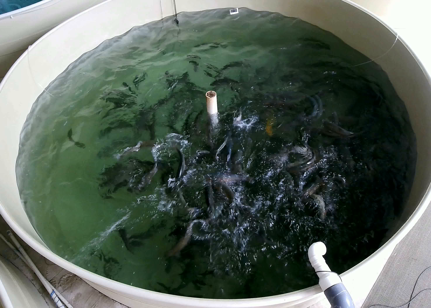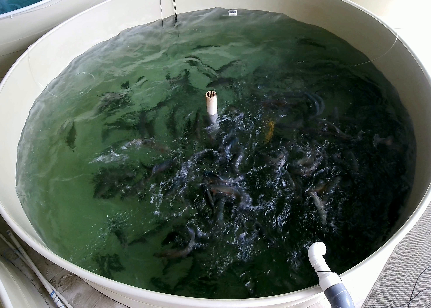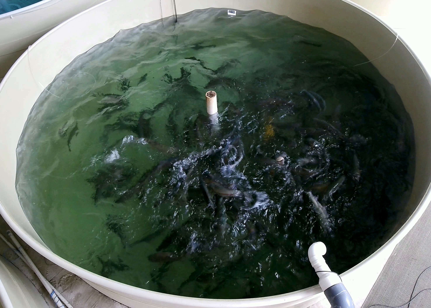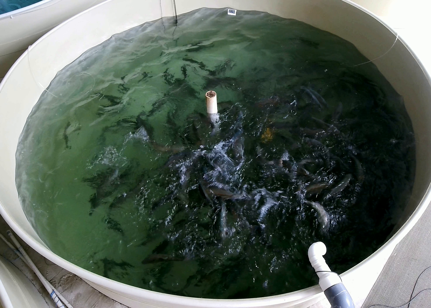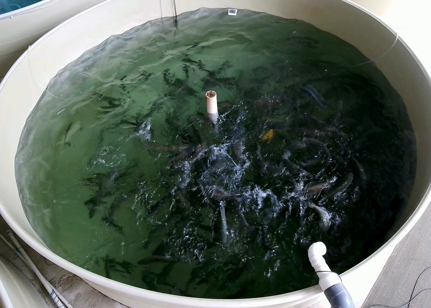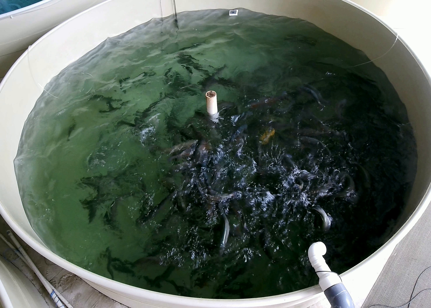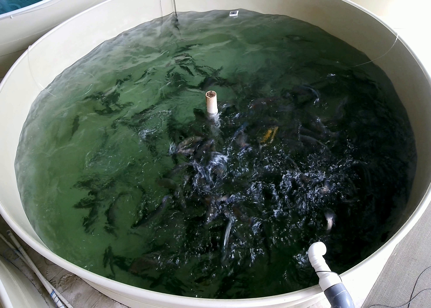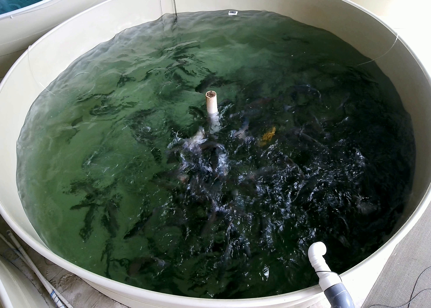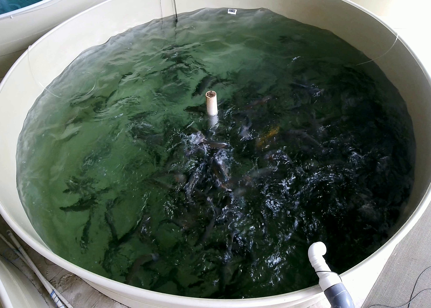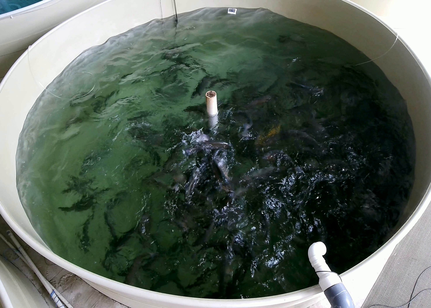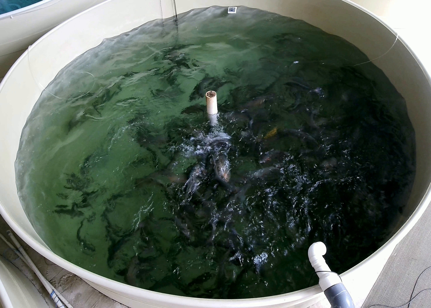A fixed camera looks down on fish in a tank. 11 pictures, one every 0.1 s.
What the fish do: Strong feeding.
